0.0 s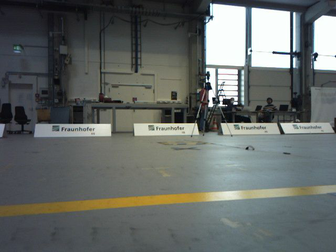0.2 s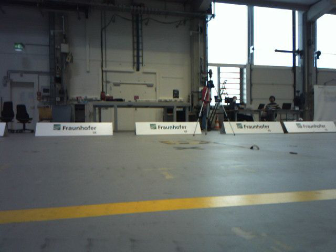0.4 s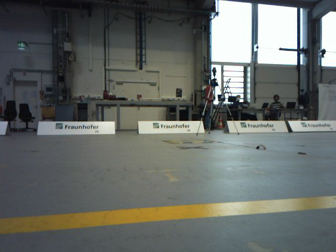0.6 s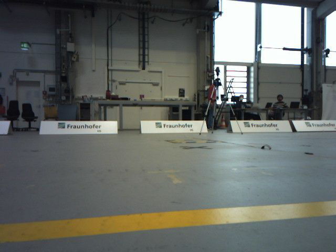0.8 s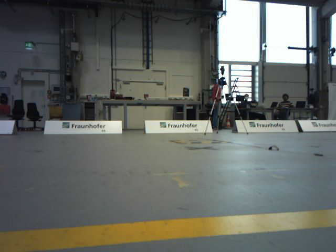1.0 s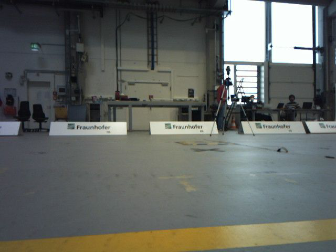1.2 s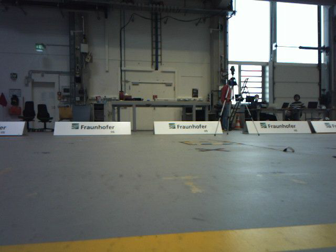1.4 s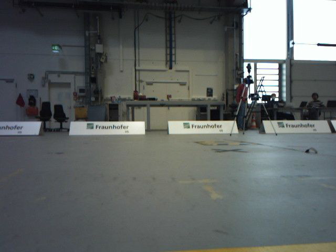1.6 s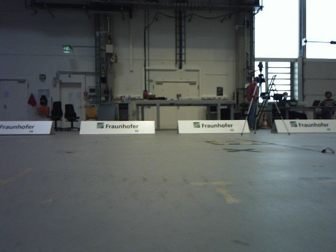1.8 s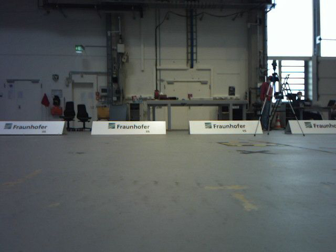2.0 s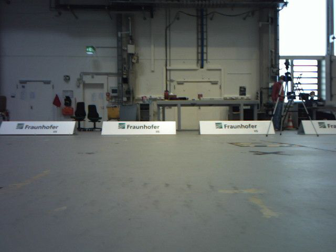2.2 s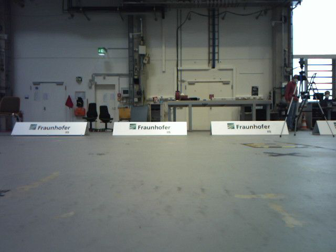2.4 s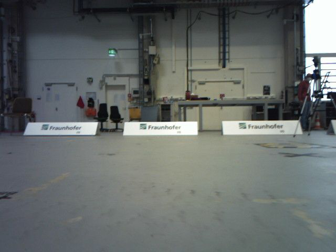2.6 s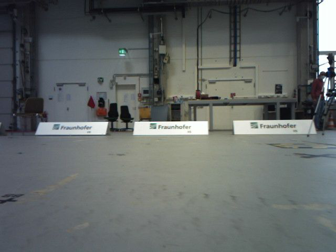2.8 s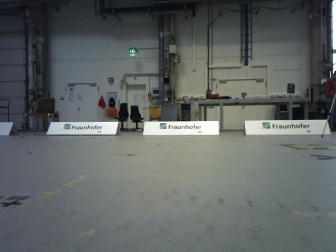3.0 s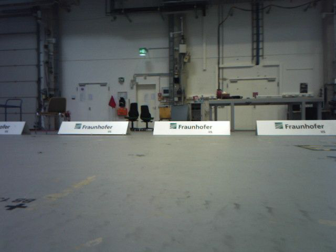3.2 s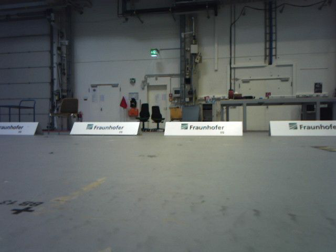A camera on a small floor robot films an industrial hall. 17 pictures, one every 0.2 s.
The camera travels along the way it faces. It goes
forward.
0.0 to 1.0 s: The camera travels forward, about 0.2 m, so what stands in front looms larger.
1.0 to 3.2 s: The camera swings to its left by about 25 degrees, and the scene slides to the right. It travels forward, about 0.4 m, so what stands in front looms larger.
The film runs forward here.
